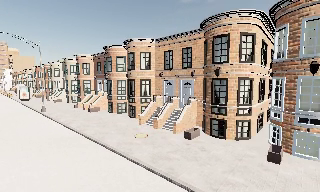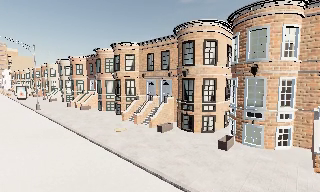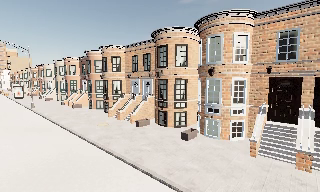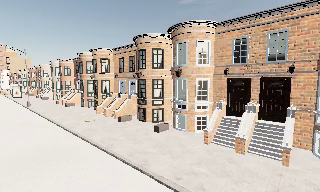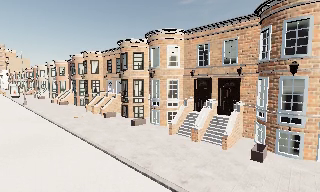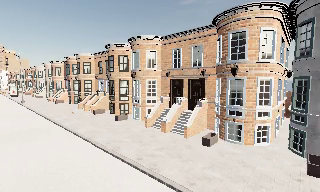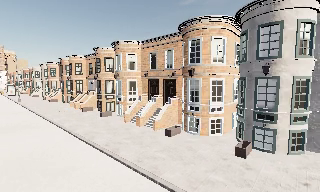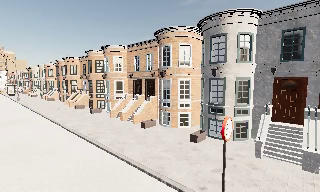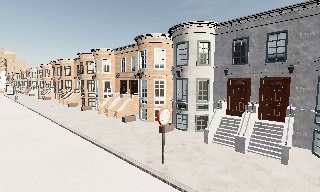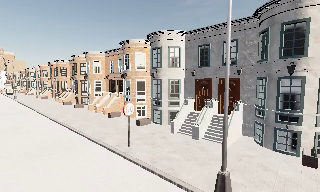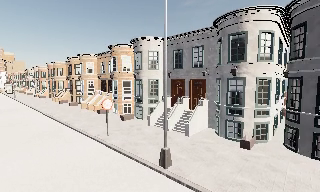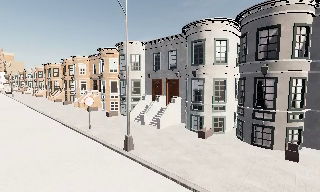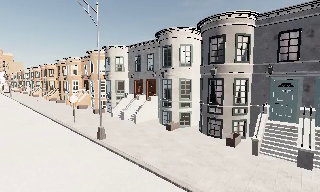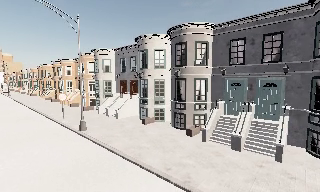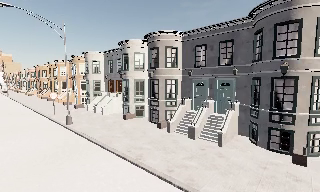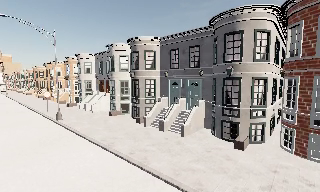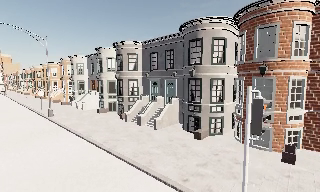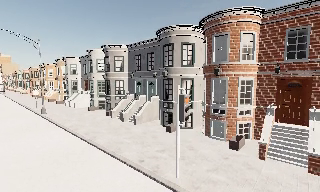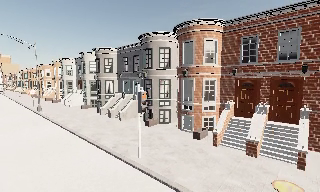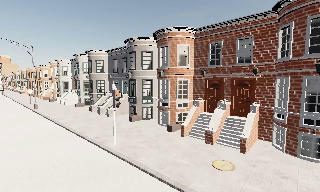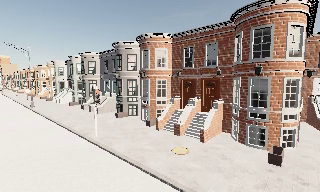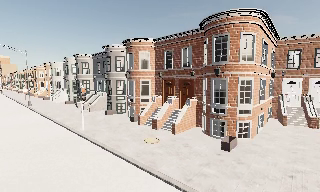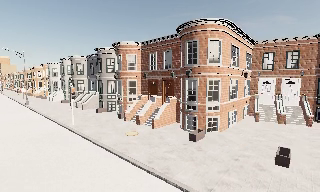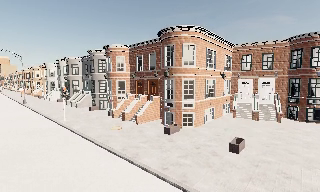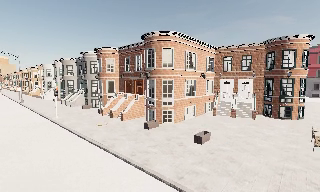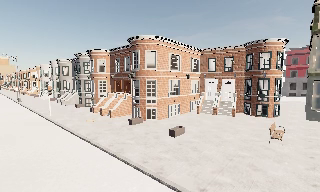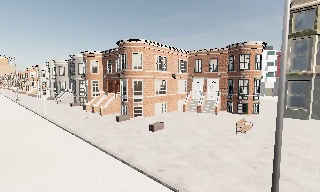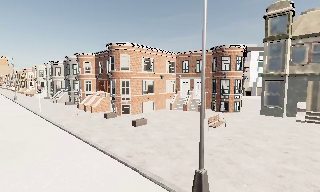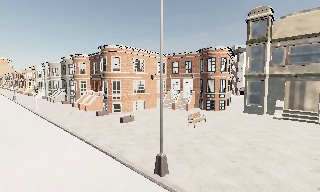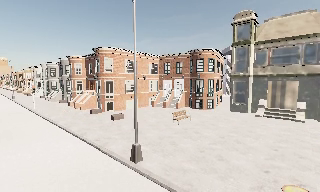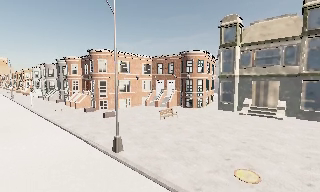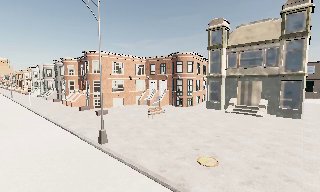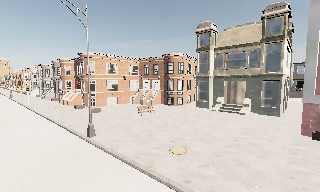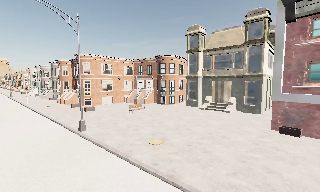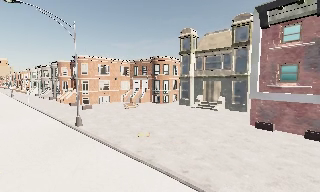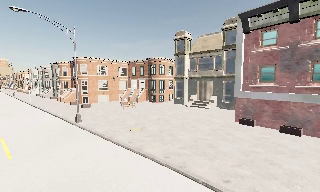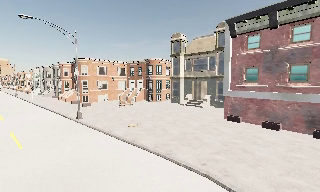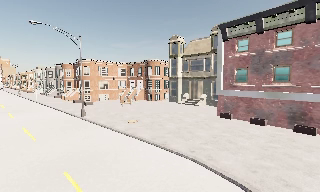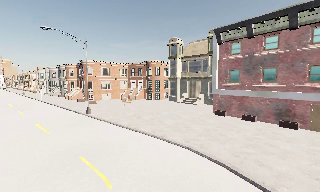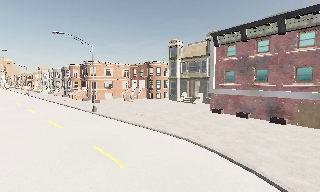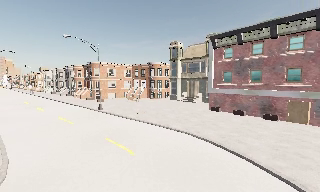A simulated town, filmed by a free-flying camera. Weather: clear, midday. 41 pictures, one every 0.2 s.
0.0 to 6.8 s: The camera travels to its right and backward, about 65 m, so close, fixed things drift to the left.
6.8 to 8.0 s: The camera travels backward, about 7 m, so what stands in front gets smaller.
The film runs forward here.
